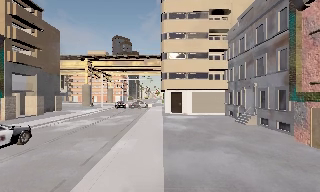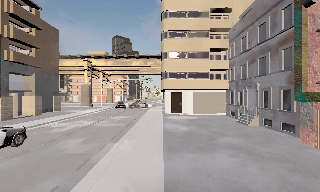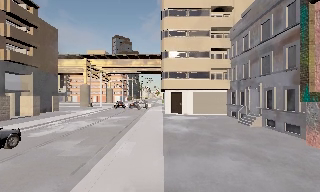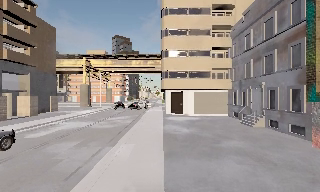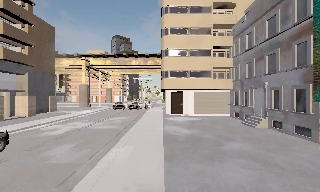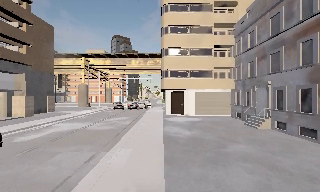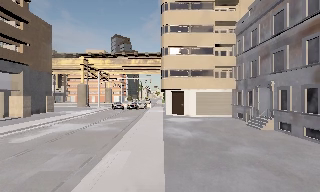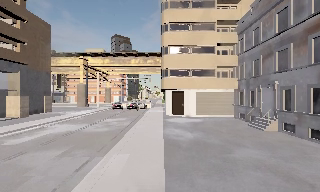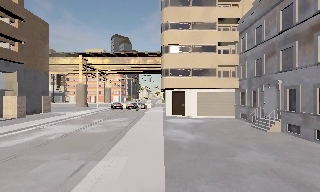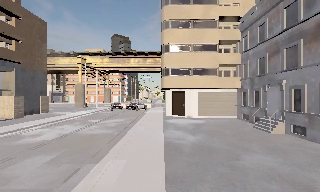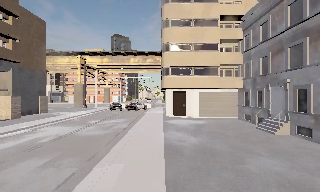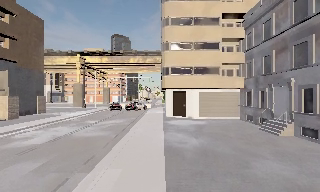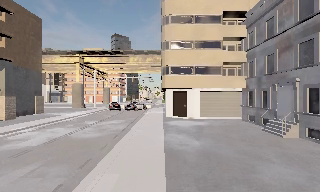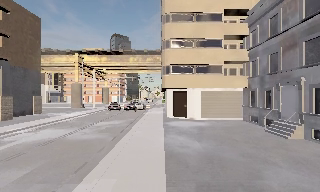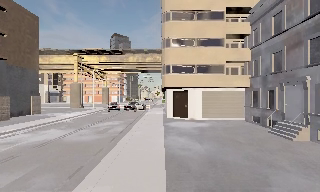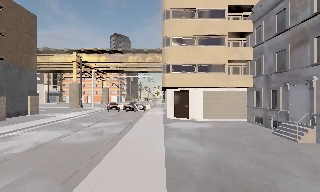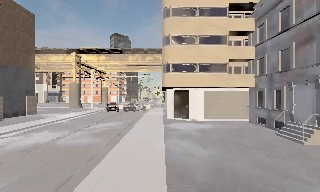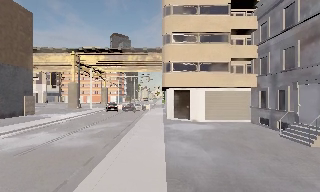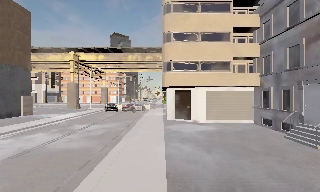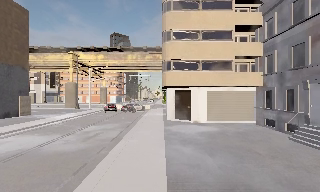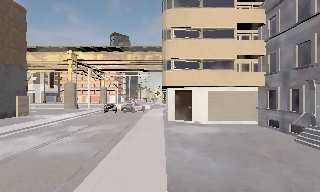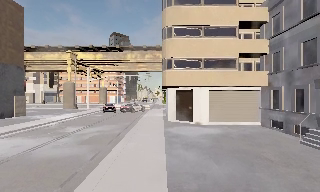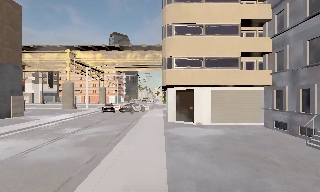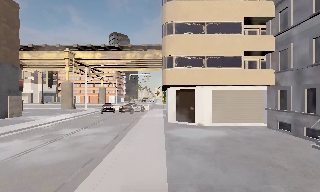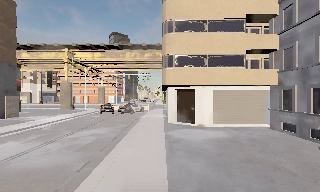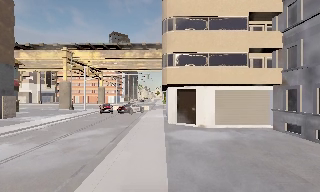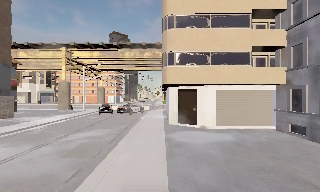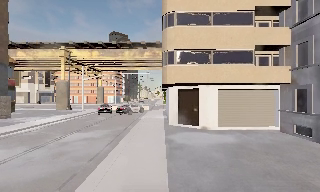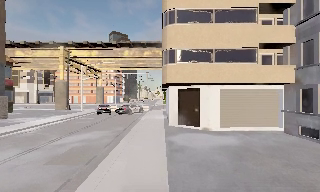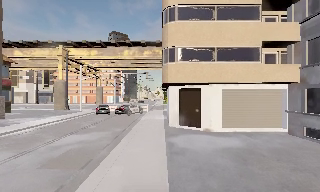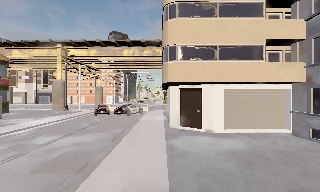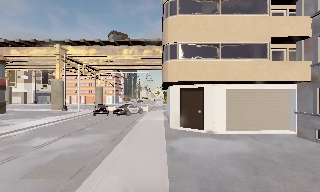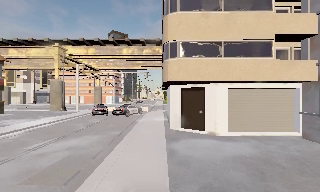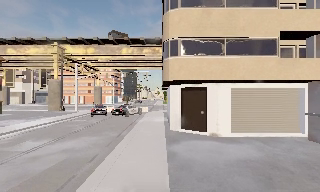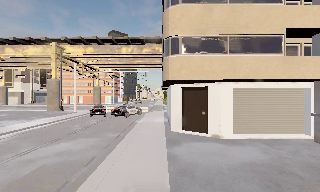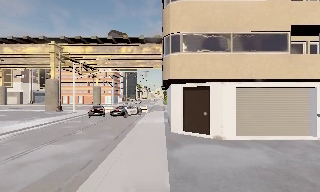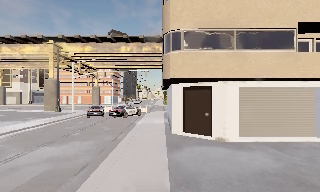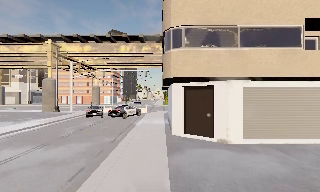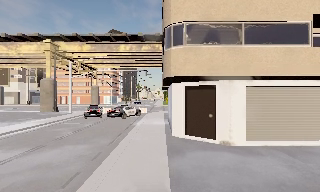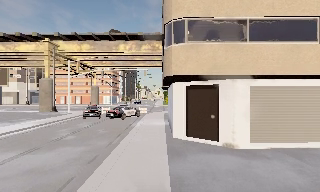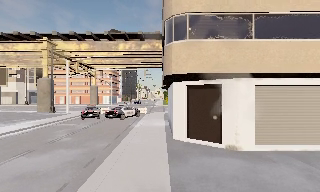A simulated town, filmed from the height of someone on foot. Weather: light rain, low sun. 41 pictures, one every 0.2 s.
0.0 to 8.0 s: The camera travels forward, about 14 m, so what stands in front looms larger.
The film runs forward here.
